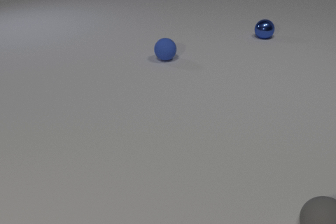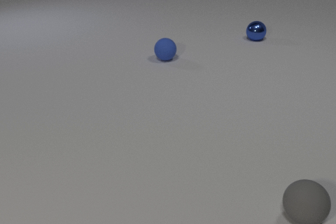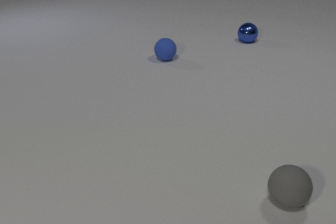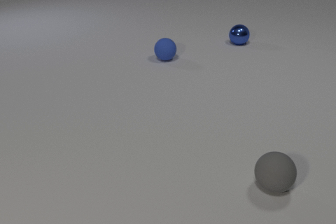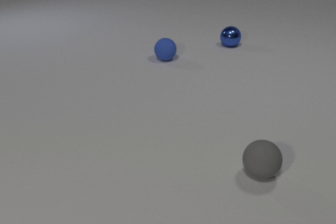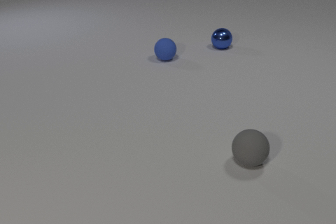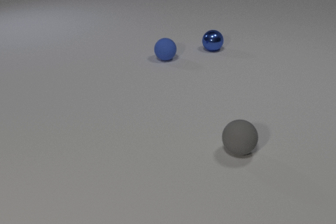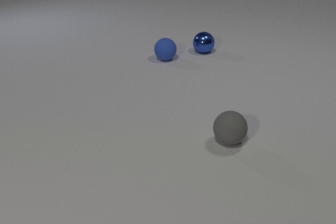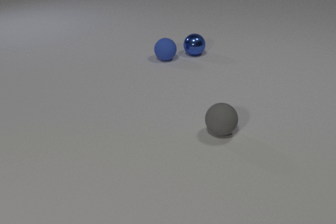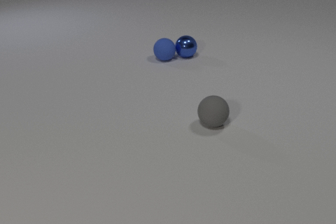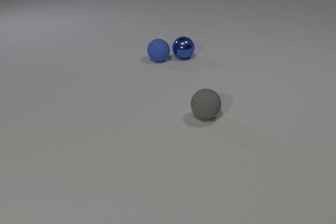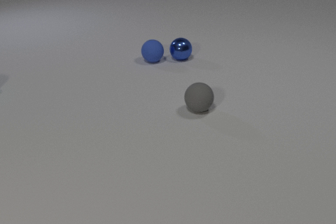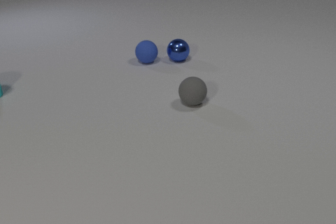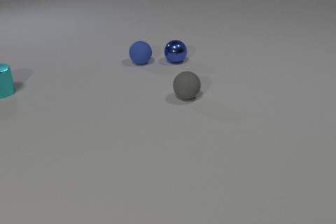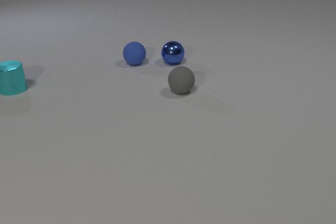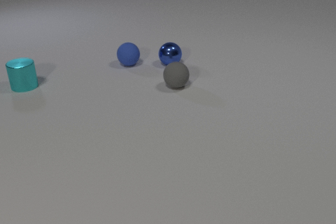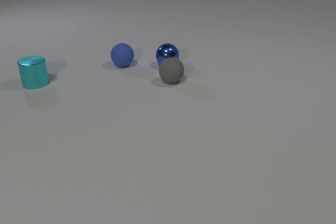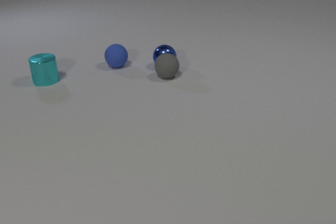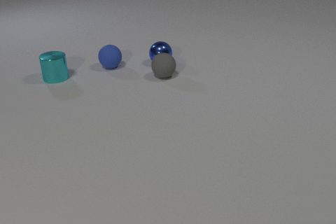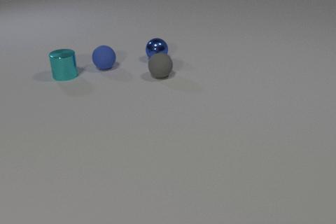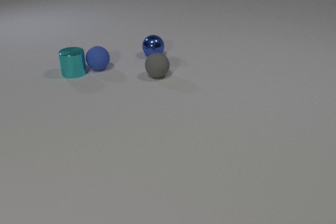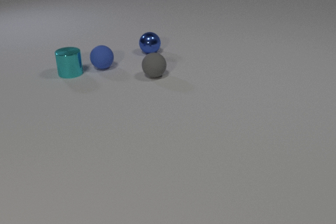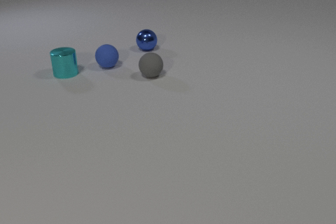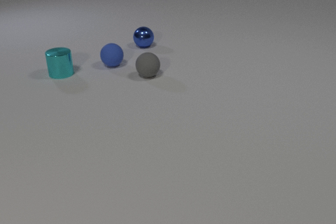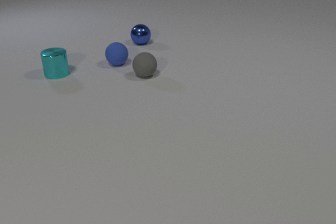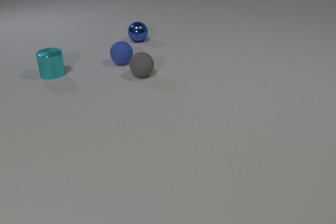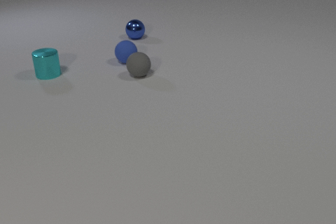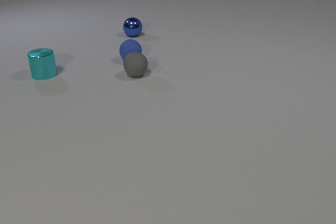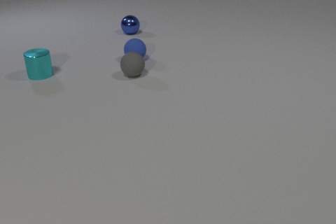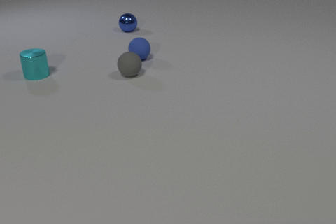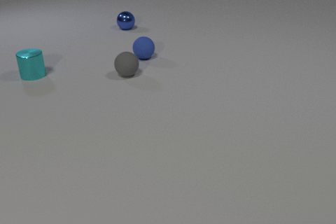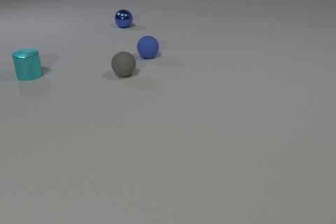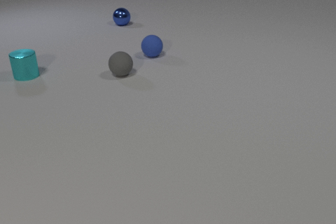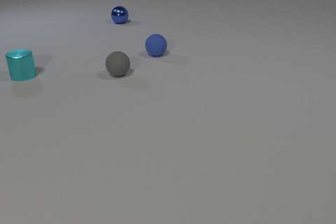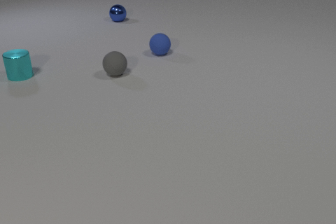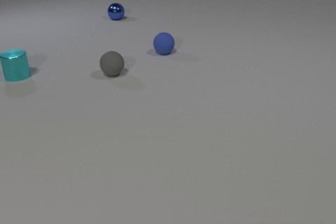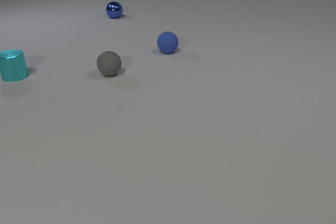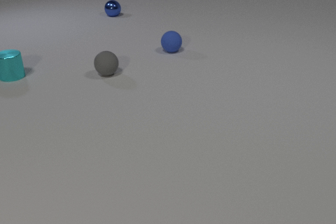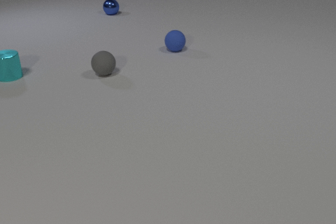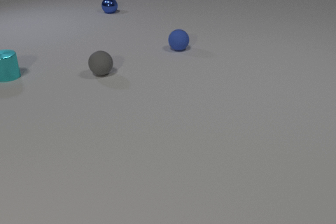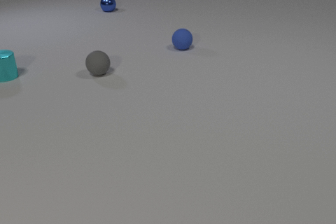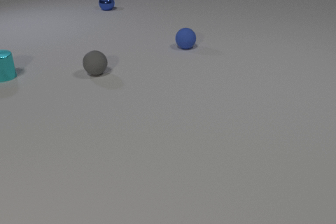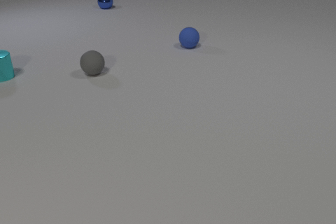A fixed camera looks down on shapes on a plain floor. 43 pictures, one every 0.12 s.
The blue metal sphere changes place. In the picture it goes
to the left.
0.00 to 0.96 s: The blue metal sphere rolls to the left and toward the camera. The gray rubber sphere rolls away from the camera and to the left.
0.96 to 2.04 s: The blue metal sphere rolls toward the camera and to the left. The blue rubber sphere rolls to the left. The gray rubber sphere rolls away from the camera and to the left. The cyan metal cylinder comes in at the left edge, slides to the right. The blue metal sphere and the blue rubber sphere collide. The blue metal sphere and the gray rubber sphere collide.
2.04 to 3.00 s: The blue metal sphere rolls away from the camera. The blue rubber sphere rolls away from the camera and to the right. The gray rubber sphere rolls to the left. The cyan metal cylinder slides away from the camera and to the right. The blue rubber sphere and the cyan metal cylinder collide.
3.00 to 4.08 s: The blue metal sphere rolls away from the camera. The blue rubber sphere rolls to the right and away from the camera. The gray rubber sphere rolls to the left. The cyan metal cylinder slides to the left.
4.08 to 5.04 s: The blue metal sphere rolls away from the camera. The blue rubber sphere rolls to the right and away from the camera. The gray rubber sphere rolls to the left. The cyan metal cylinder slides to the left.
What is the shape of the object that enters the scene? cylinder.
How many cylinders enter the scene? 1.
What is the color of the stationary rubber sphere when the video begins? blue.
